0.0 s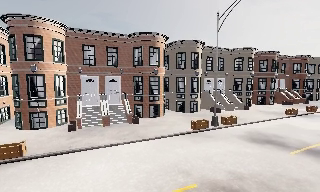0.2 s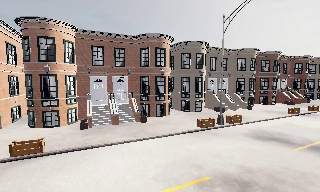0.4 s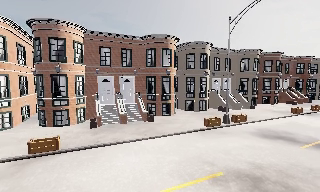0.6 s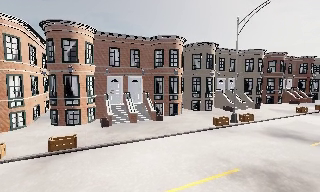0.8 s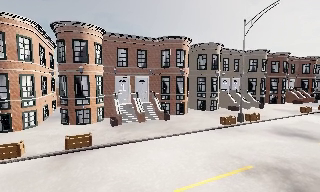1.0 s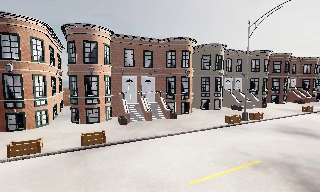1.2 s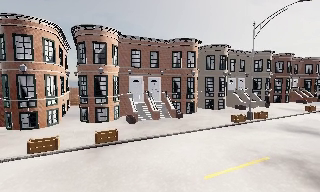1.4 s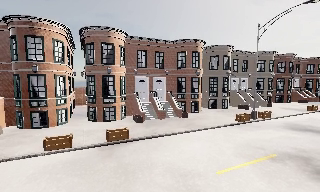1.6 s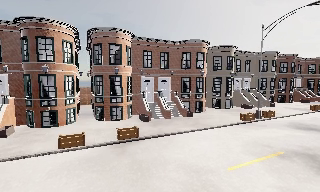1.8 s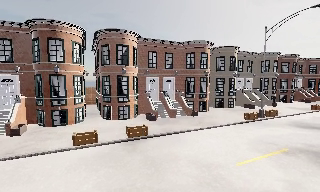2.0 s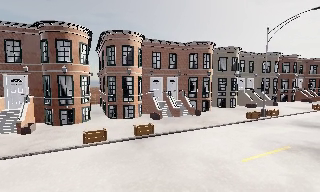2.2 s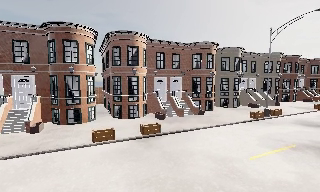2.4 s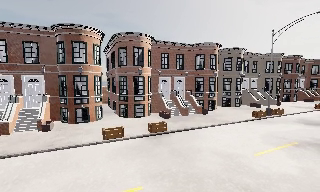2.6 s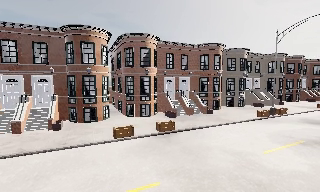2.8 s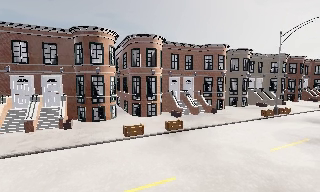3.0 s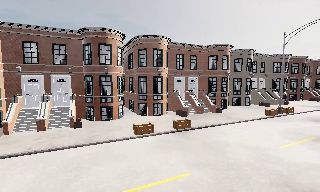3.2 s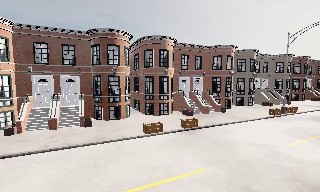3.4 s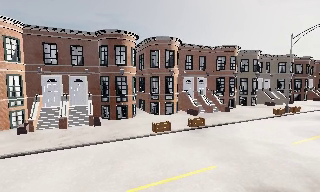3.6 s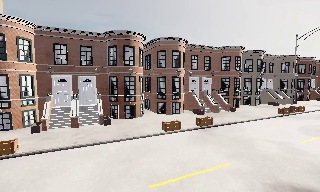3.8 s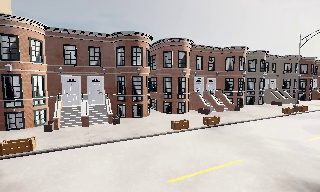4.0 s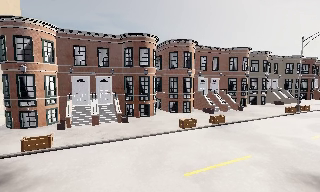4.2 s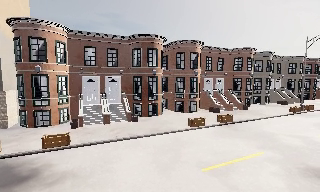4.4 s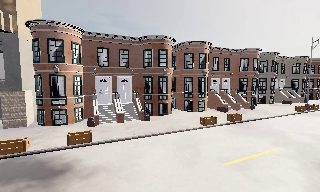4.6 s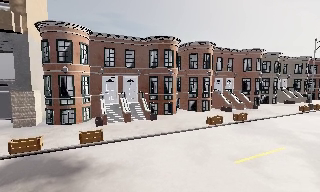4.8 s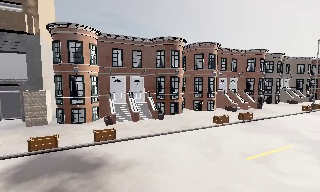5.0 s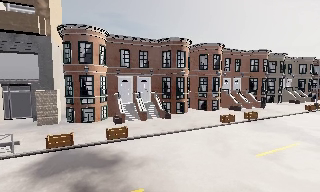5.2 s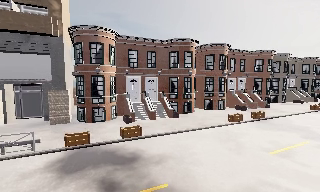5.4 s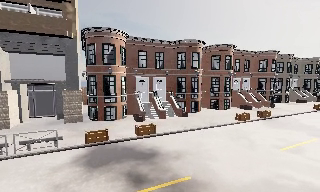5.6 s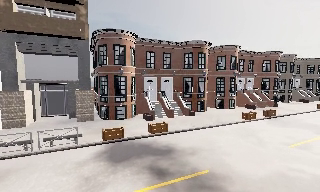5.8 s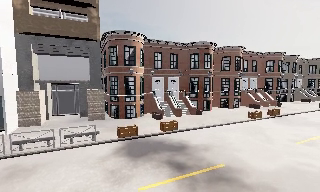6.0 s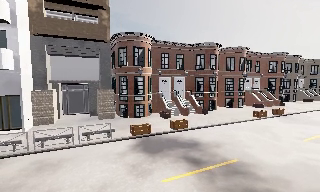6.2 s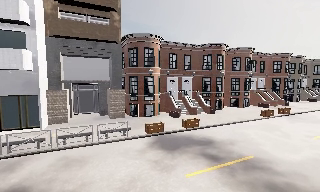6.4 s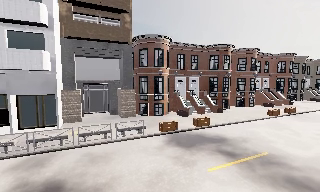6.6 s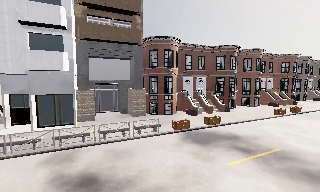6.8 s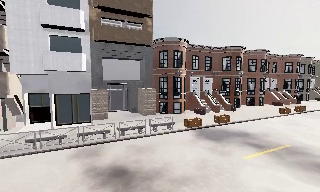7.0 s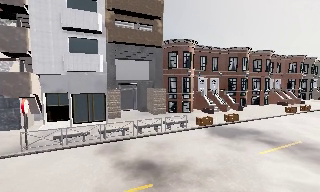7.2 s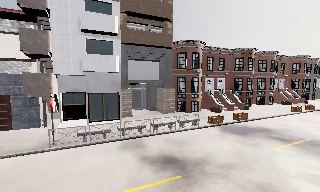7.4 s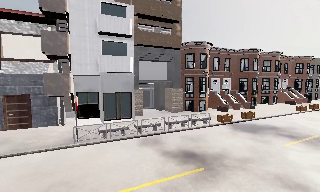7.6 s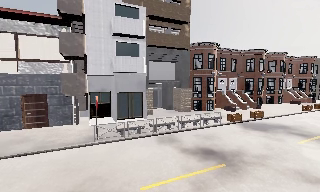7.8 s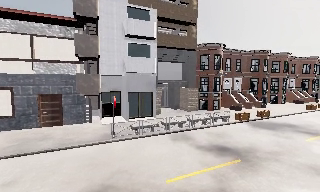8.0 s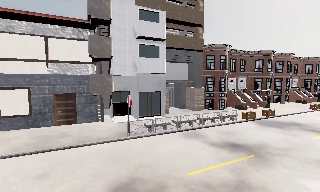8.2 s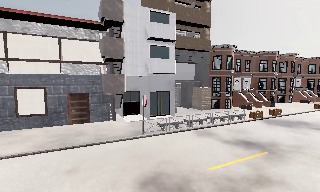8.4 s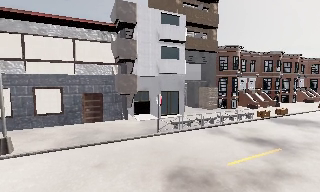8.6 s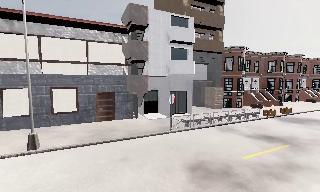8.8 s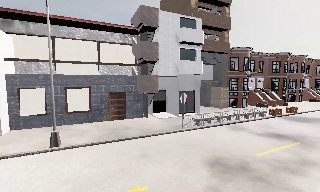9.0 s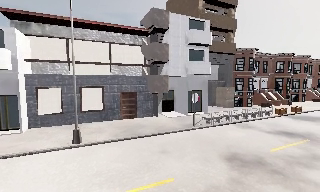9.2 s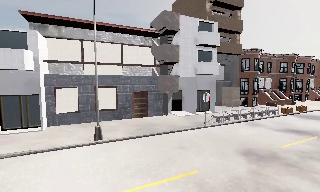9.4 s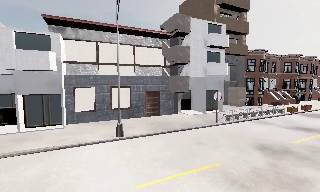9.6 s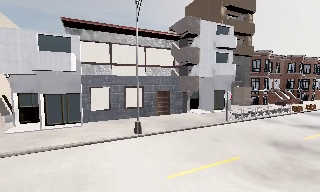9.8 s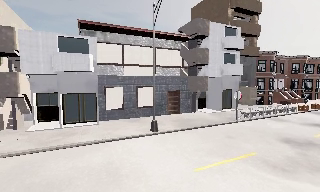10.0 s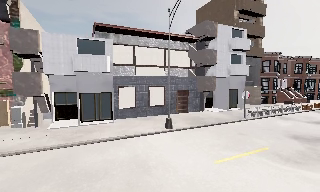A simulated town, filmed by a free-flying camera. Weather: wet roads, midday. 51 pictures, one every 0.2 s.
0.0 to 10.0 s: The camera travels to its left and backward, about 40 m, so close, fixed things drift to the right. It gains speed.
The film runs backward here.
